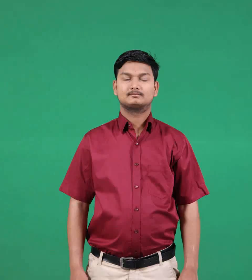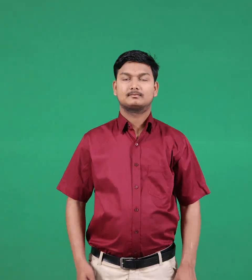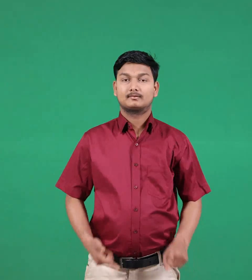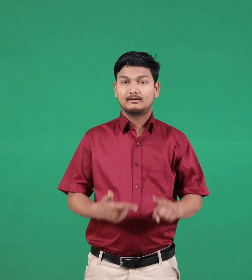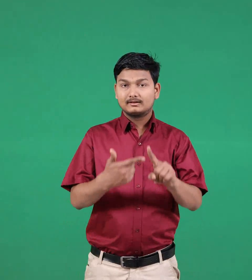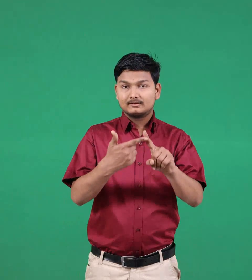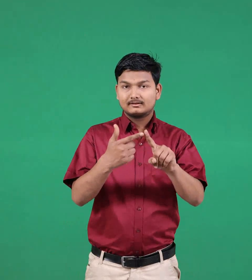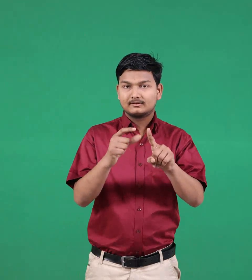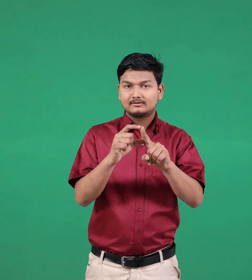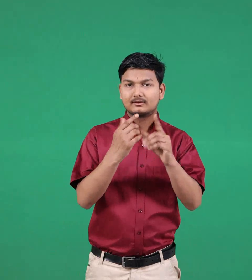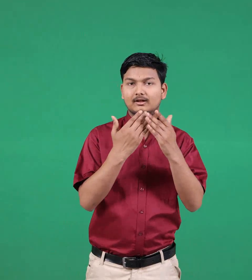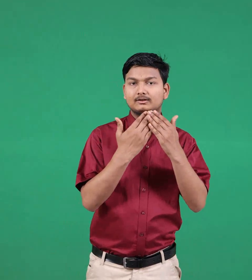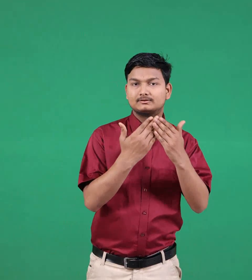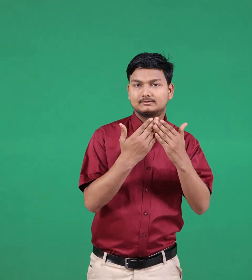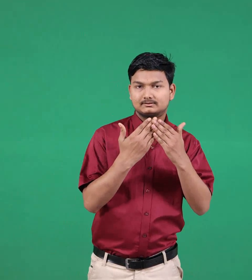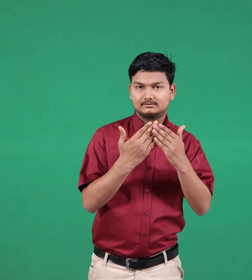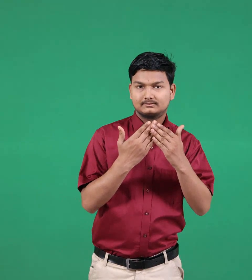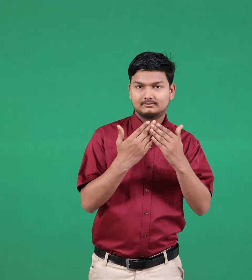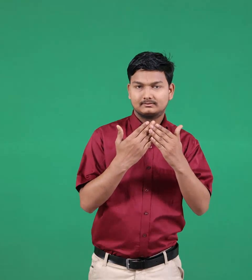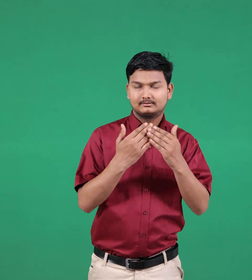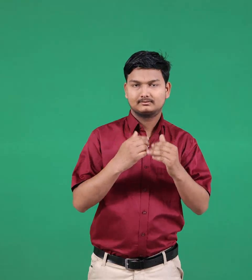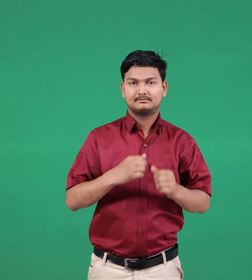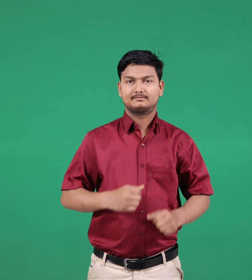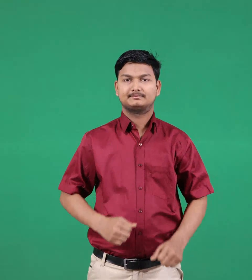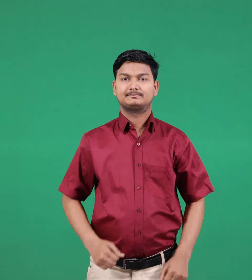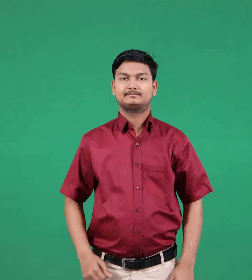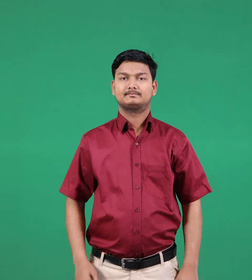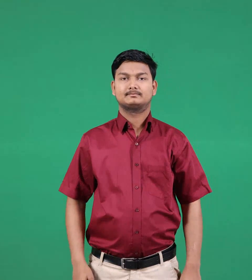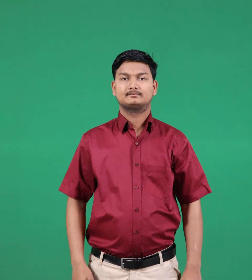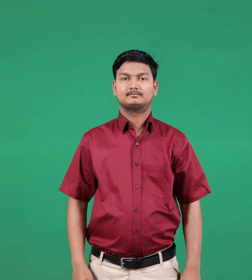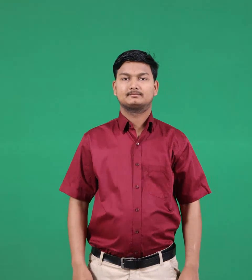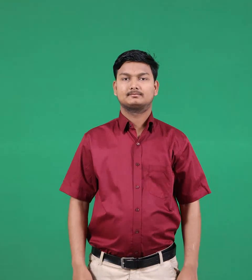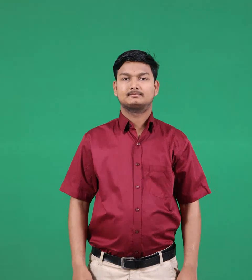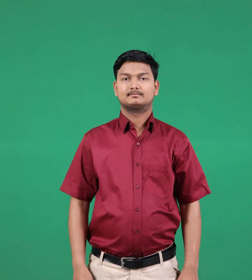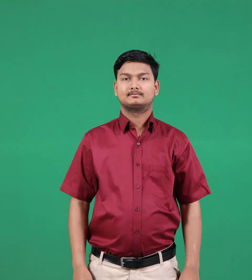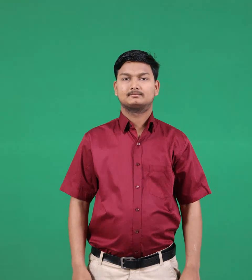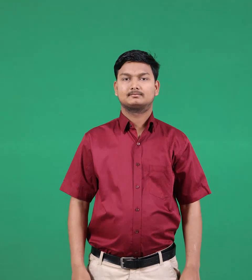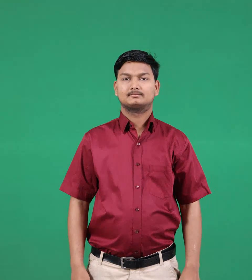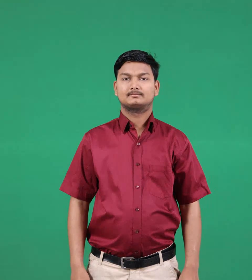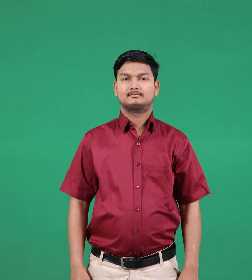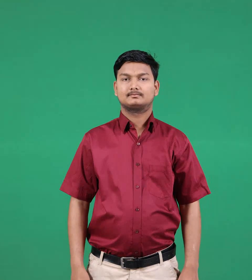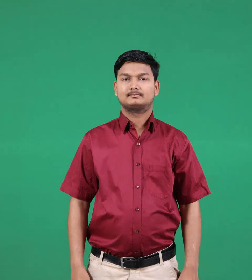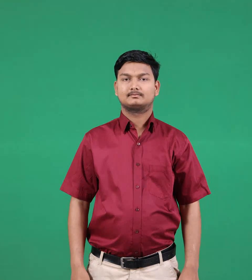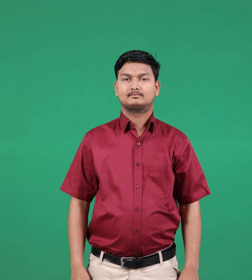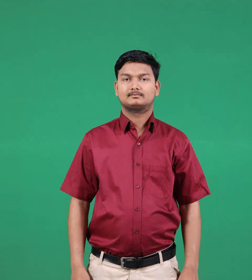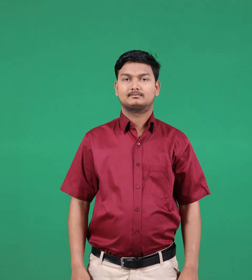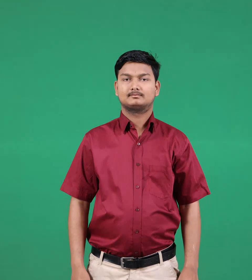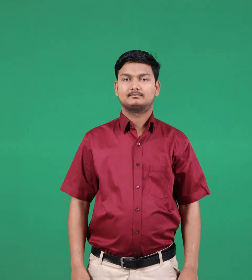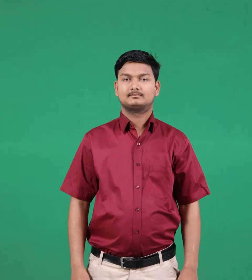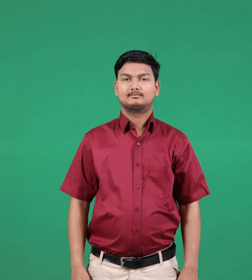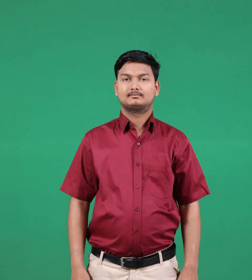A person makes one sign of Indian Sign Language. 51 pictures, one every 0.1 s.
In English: education
